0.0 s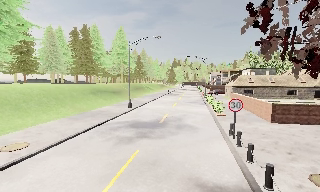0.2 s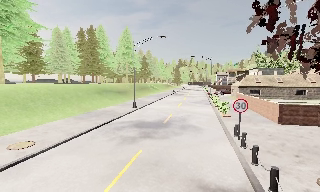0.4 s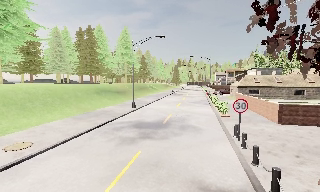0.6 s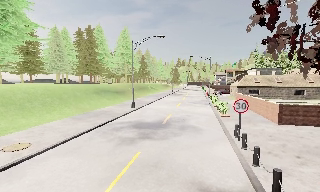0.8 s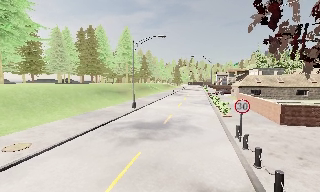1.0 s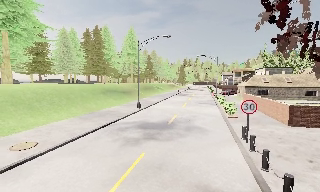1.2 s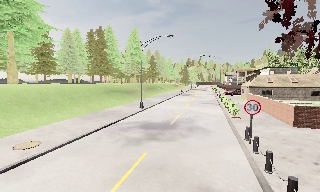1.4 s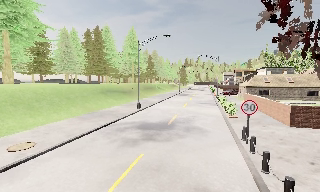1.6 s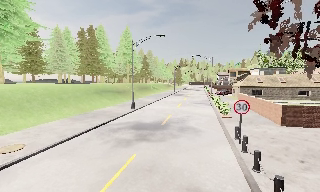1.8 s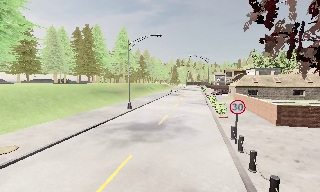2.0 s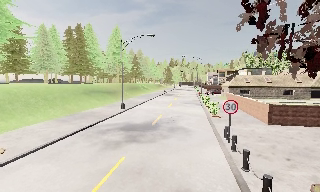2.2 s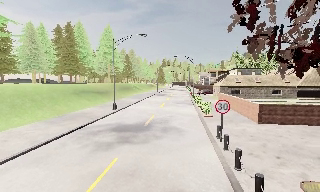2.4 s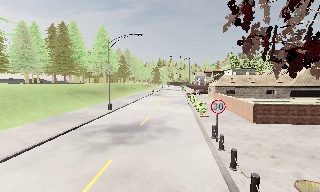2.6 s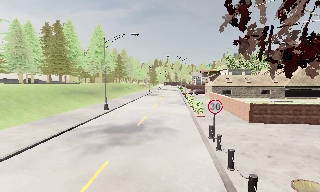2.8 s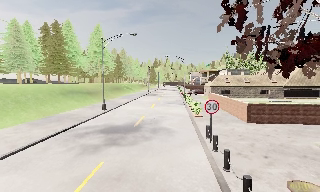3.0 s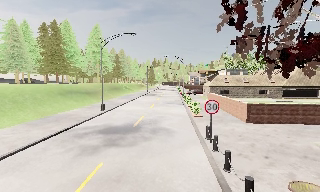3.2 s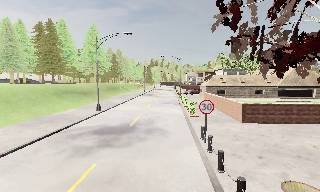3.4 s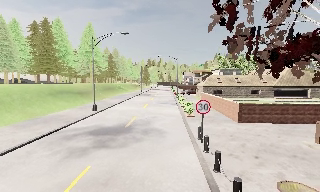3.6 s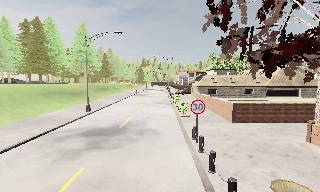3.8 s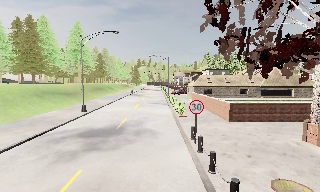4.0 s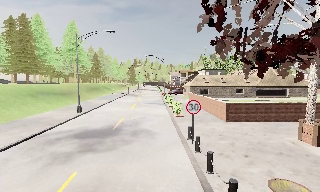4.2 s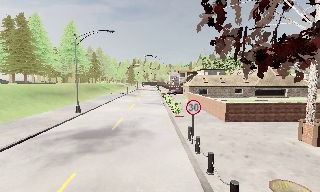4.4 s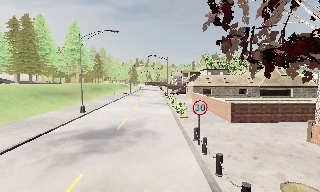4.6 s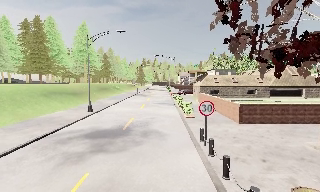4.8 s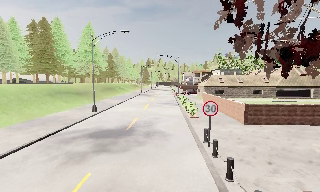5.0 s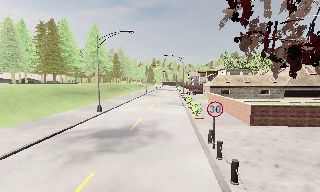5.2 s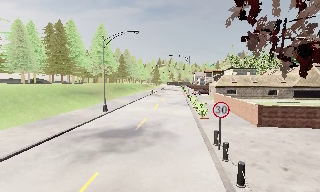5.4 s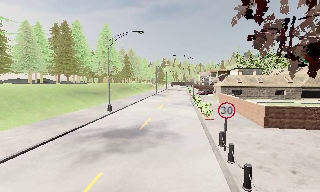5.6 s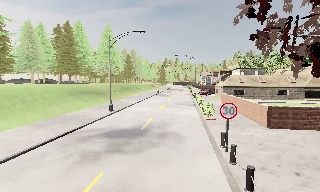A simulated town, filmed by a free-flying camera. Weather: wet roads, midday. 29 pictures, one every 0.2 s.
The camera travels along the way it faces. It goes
forward.
0.0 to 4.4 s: The camera pans to its right, which is clockwise from overhead, by about 15 degrees. It travels forward, about 1.5 m, so what stands in front looms larger.
4.4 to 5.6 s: The scene slides to the right, as the camera pans about 10 degrees to its left.
The film runs forward here.
